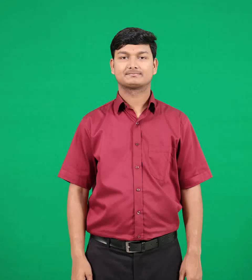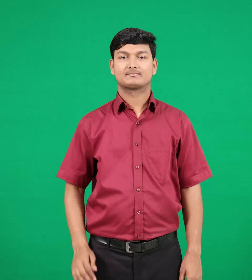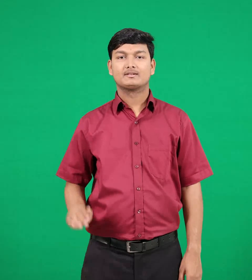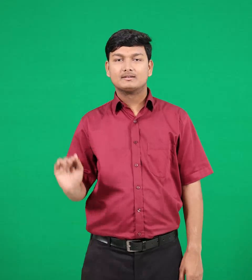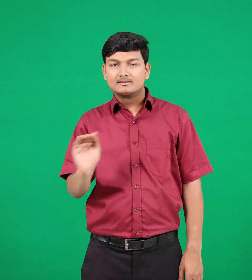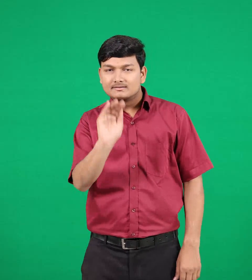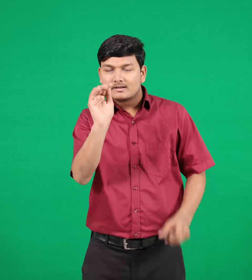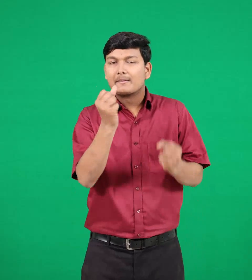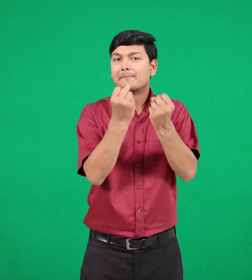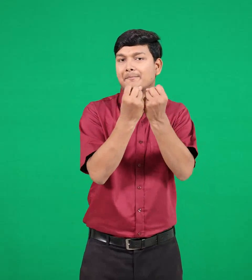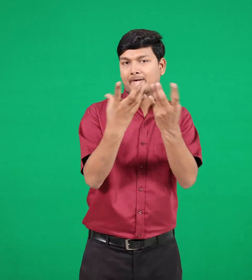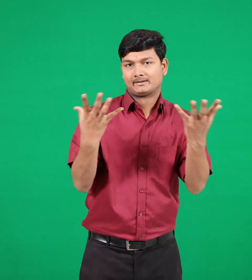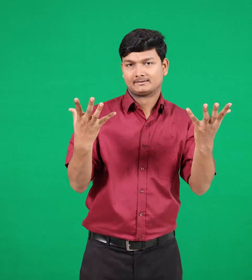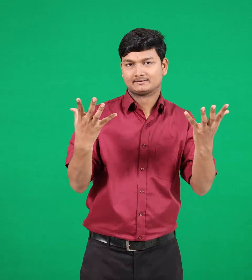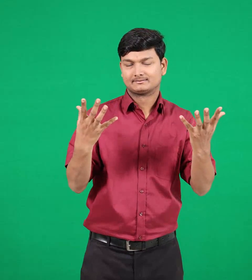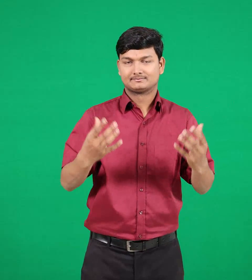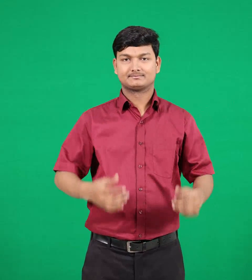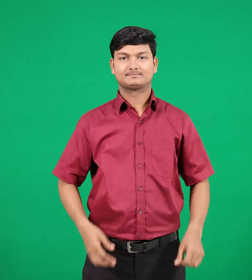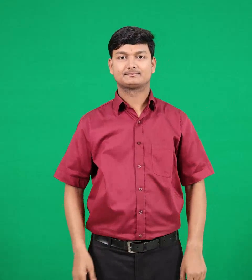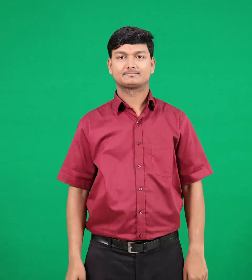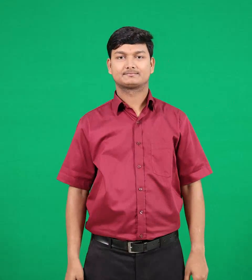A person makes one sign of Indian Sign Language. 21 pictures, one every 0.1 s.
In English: snakes
